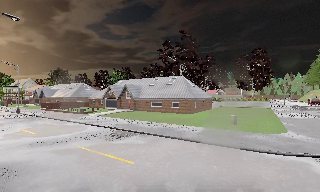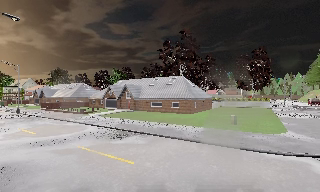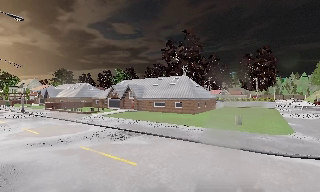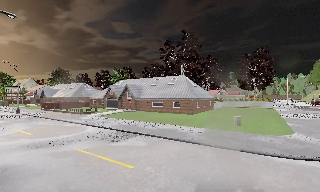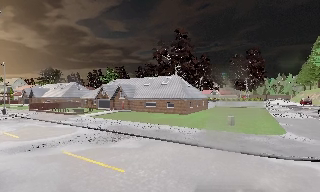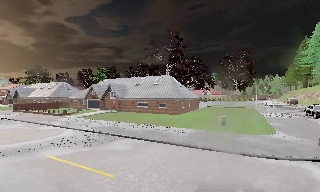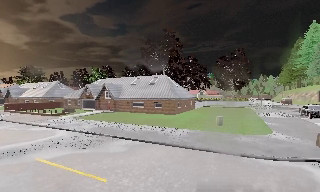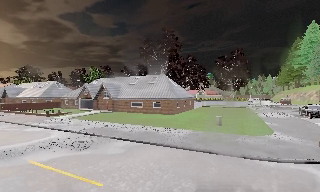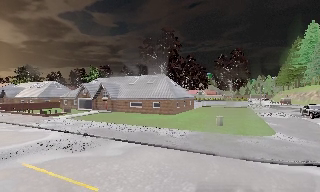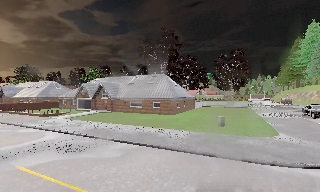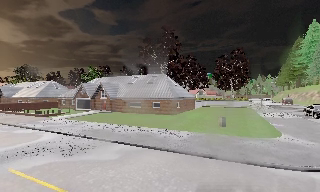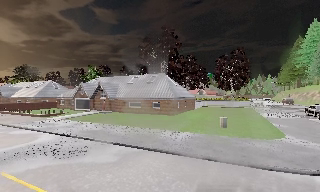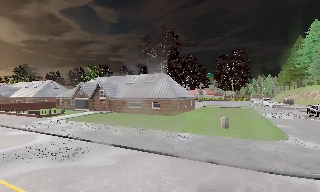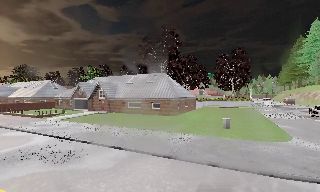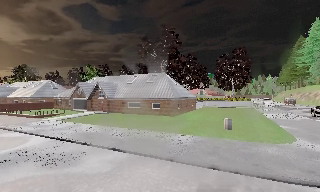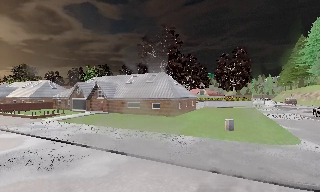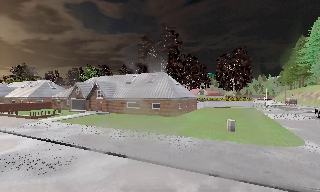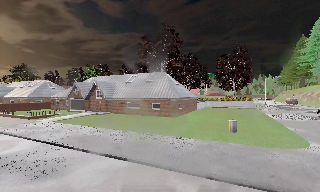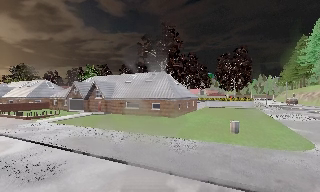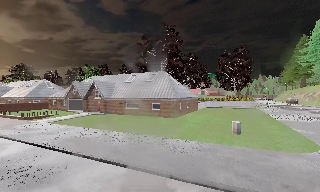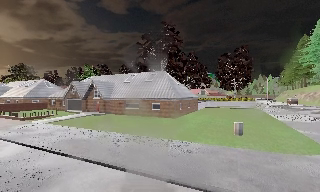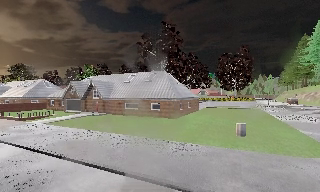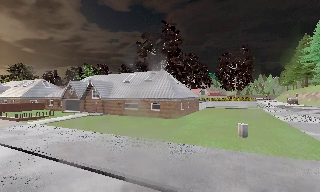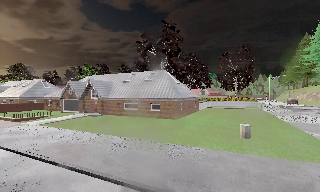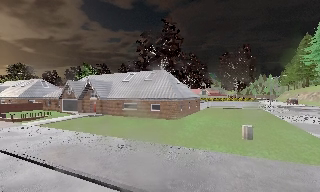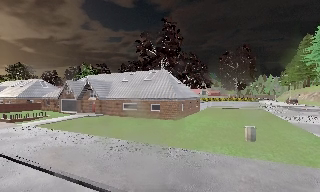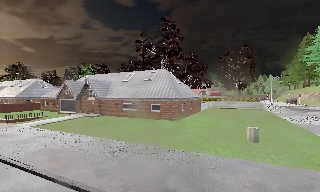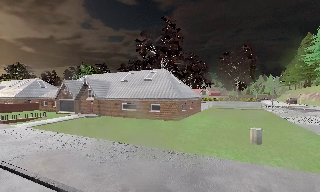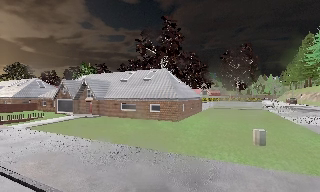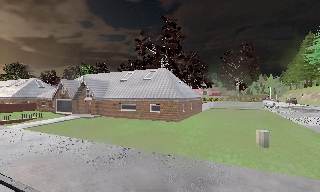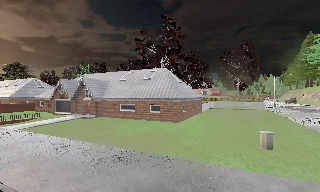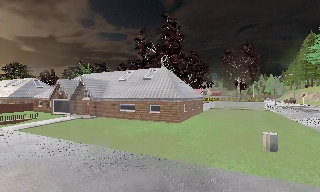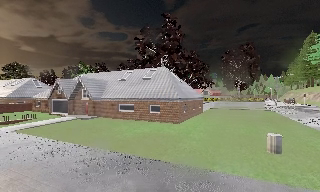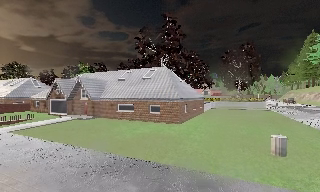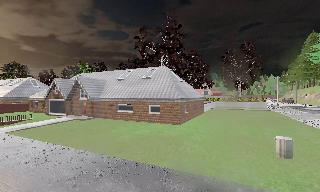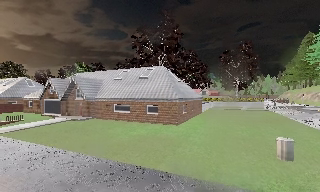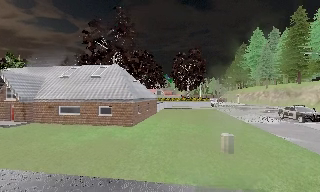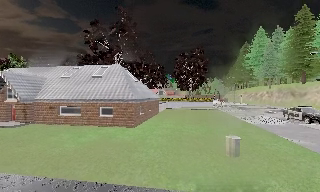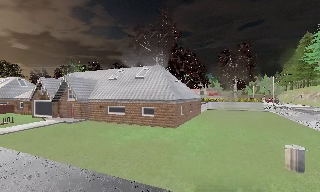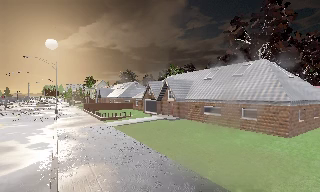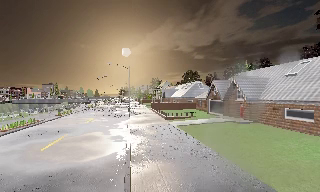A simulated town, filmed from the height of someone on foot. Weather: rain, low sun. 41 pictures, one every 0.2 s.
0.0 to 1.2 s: The camera travels forward, about 1 m, so what stands in front looms larger. It gains speed.
1.2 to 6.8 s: The camera travels forward, about 7 m, so what stands in front looms larger.
6.8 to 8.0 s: The camera pans to its left, which is counterclockwise from overhead, by about 55 degrees. It travels forward, about 1.5 m.
The film runs forward here.
